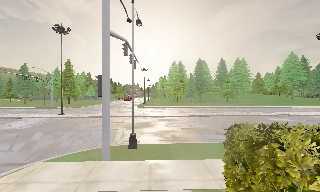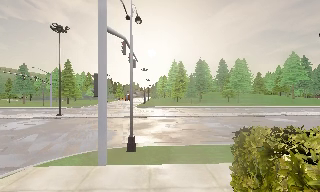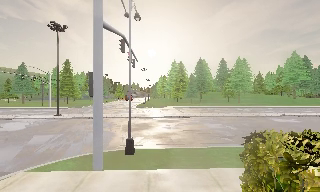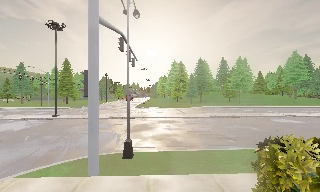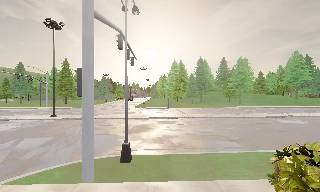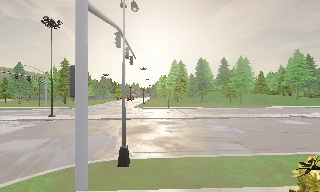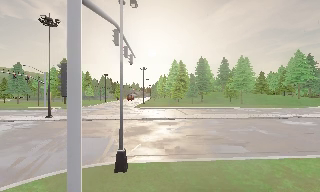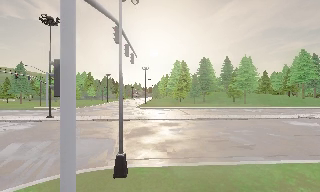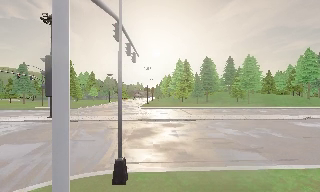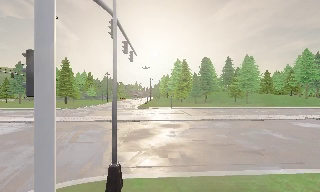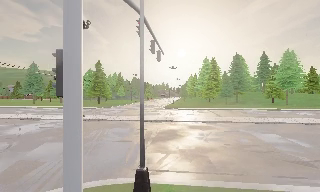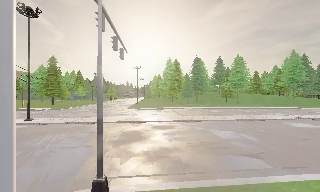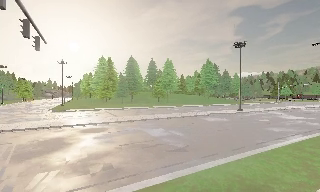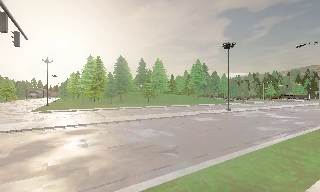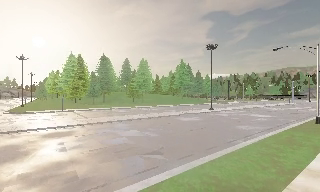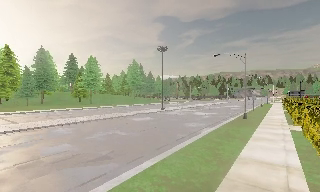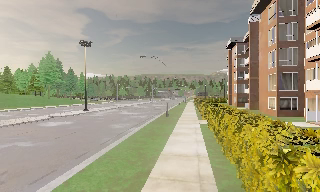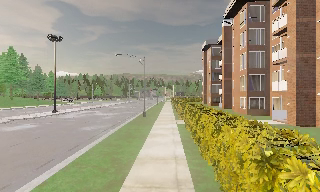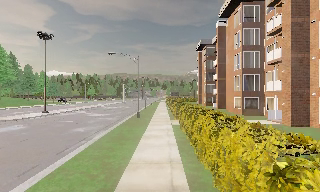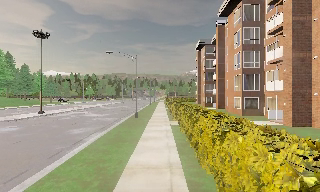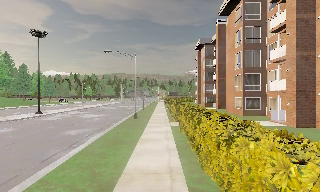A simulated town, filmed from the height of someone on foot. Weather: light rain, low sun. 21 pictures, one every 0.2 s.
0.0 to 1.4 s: The camera travels forward, about 3 m, so what stands in front looms larger.
1.4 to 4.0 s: The camera pans to its right, which is clockwise from overhead, by about 90 degrees. It travels forward, about 4.5 m.
The film runs forward here.
